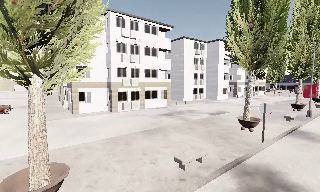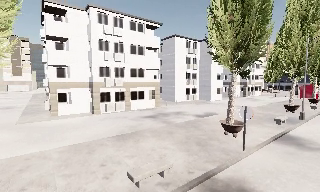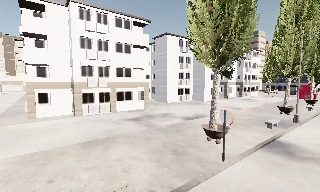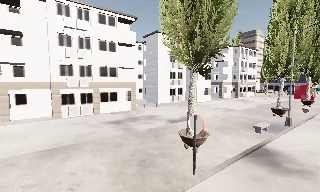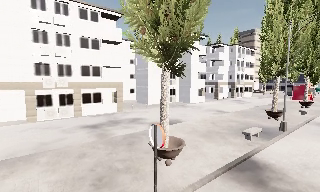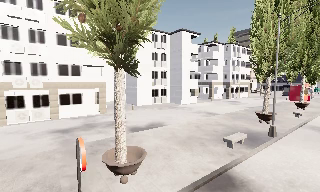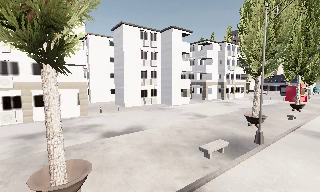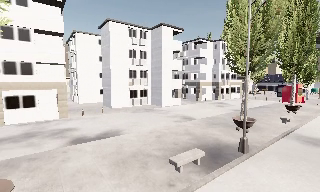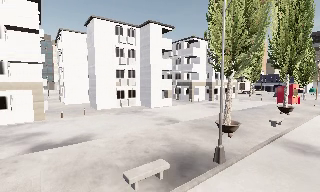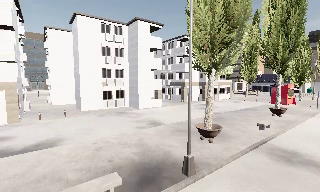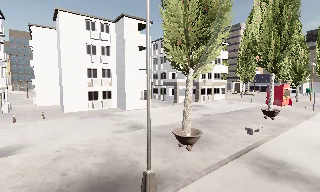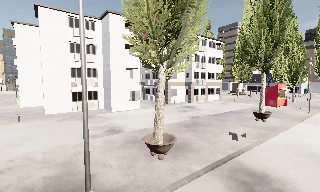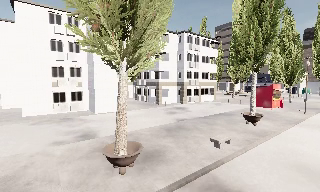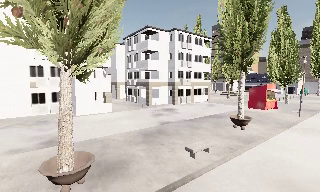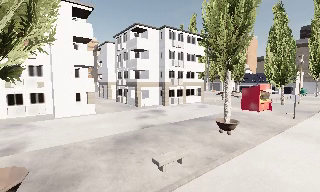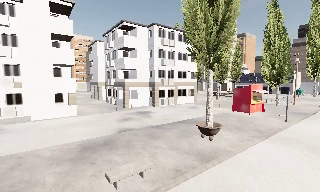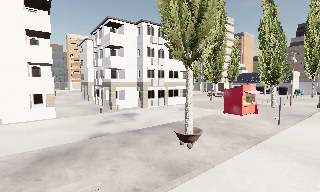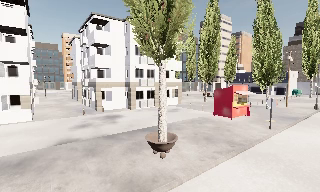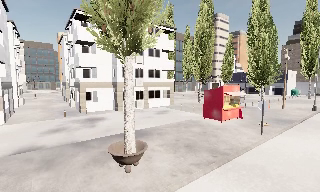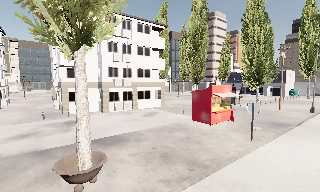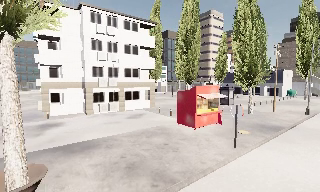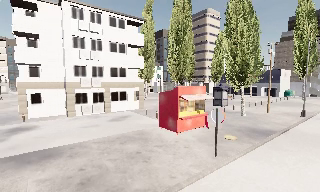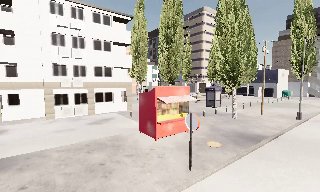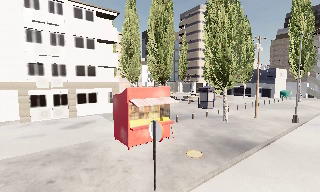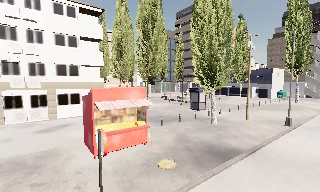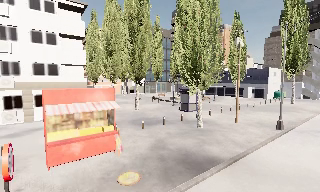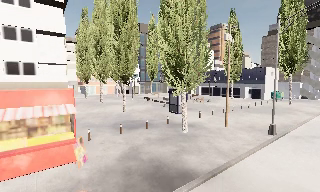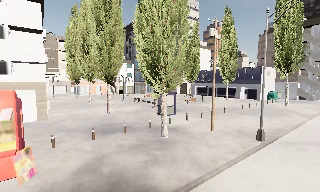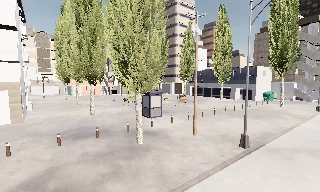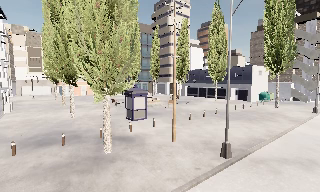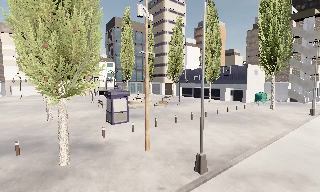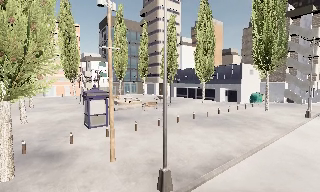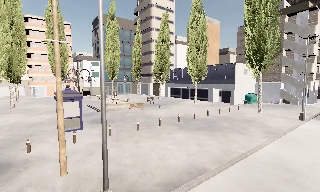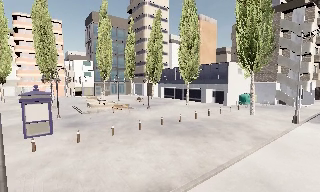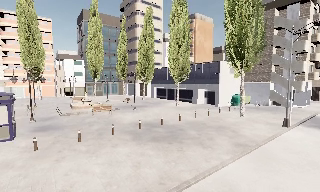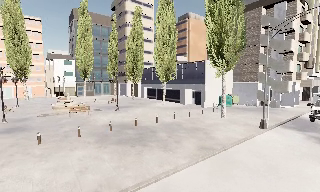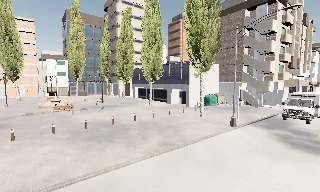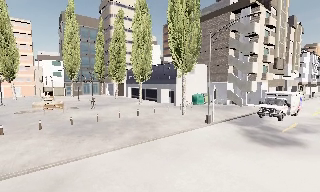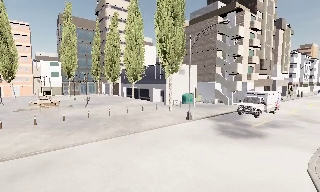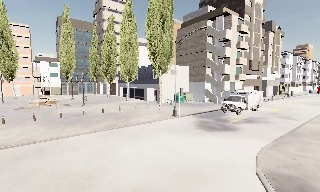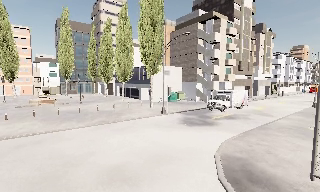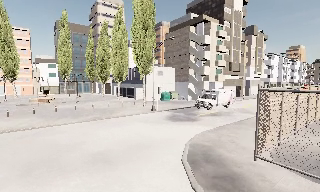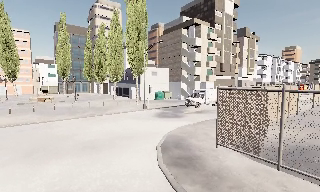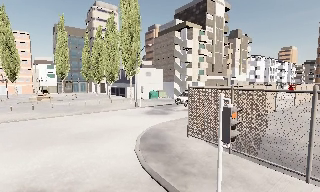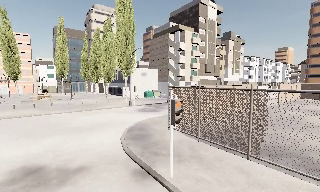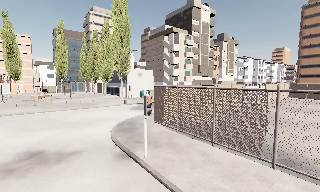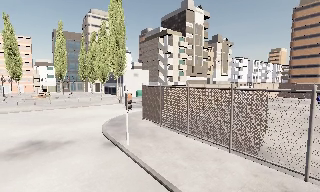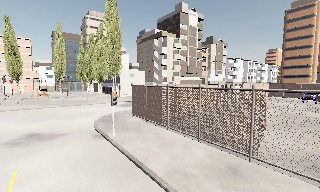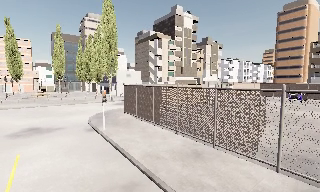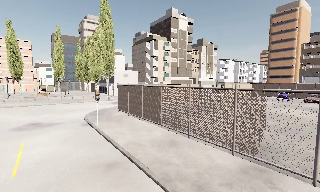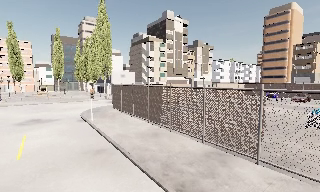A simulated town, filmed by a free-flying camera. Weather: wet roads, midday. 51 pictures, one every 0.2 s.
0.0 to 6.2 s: The camera travels to its right and forward, about 55 m, so close, fixed things drift to the left.
6.2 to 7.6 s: The camera travels to its right, about 12 m, so close, fixed things drift to the left.
7.6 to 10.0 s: The camera travels backward and to its right, about 20 m, so what stands in front gets smaller.
The film runs backward here.
